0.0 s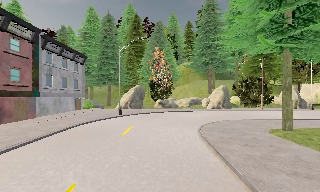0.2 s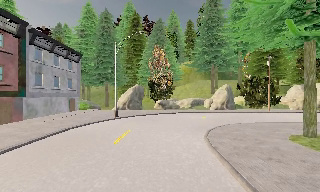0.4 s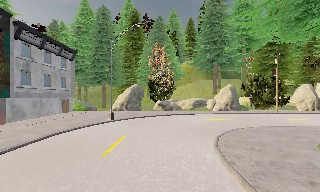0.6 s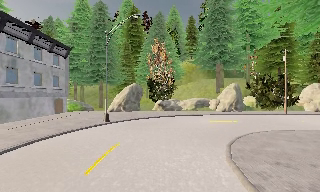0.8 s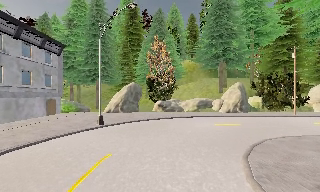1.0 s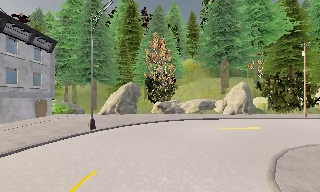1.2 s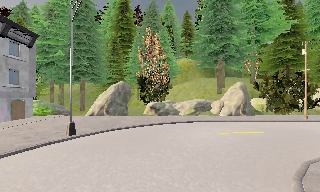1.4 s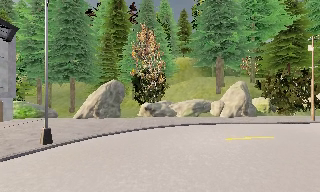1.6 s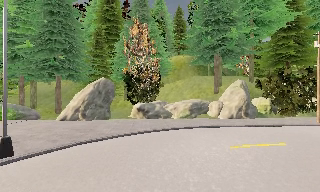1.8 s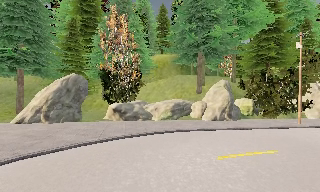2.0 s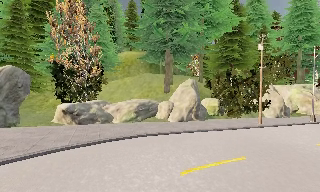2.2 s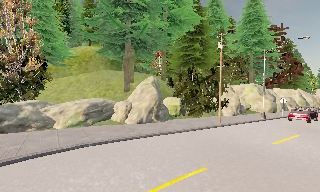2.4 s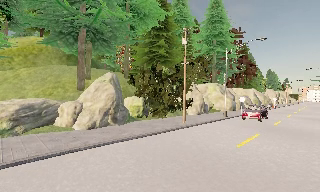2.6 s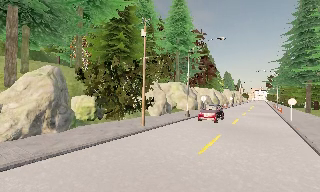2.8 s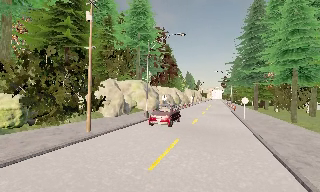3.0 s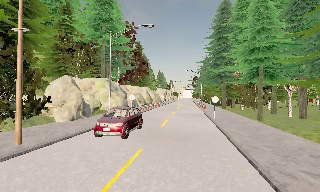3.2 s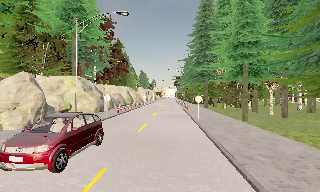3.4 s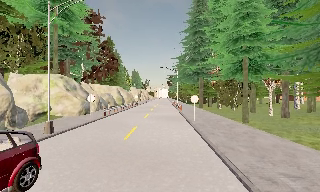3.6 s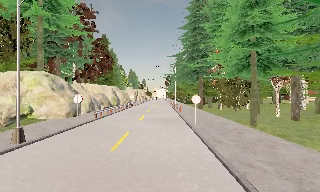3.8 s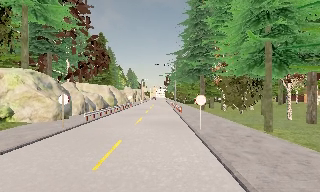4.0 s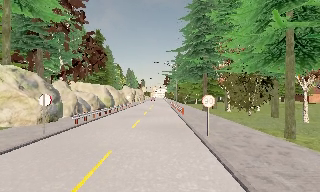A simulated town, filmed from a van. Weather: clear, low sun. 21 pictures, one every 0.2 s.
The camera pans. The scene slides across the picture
to the left.
The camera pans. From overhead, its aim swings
clockwise.
0.0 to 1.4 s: The camera travels forward, about 10 m, so what stands in front looms larger.
1.4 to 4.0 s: The scene slides to the left, as the camera pans about 85 degrees to its right. It travels forward, about 20 m.
The film runs forward here.
